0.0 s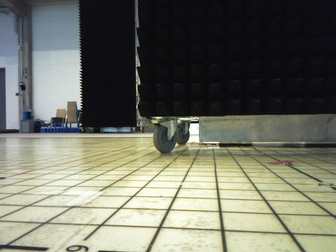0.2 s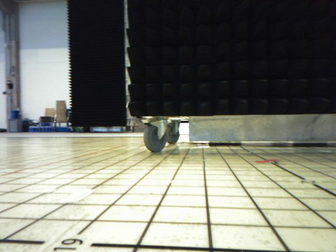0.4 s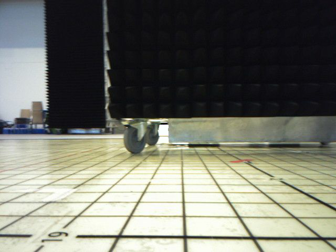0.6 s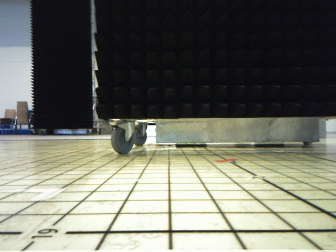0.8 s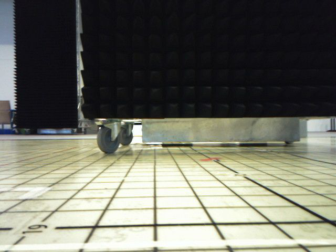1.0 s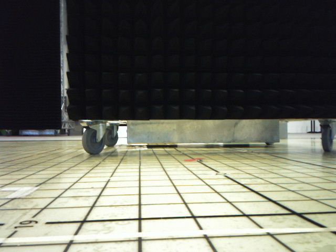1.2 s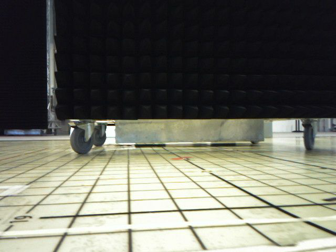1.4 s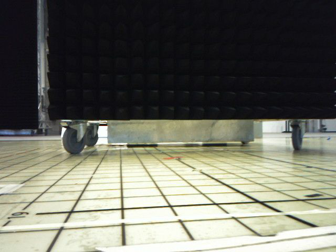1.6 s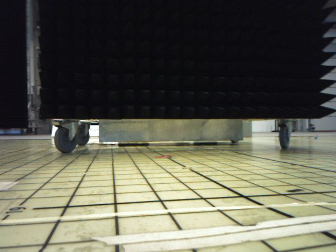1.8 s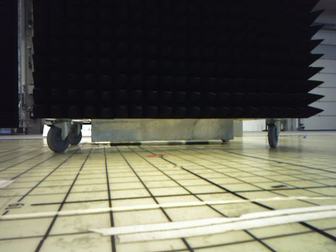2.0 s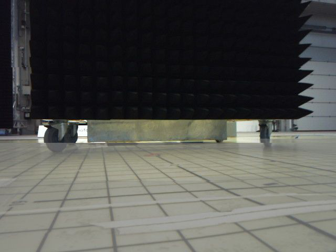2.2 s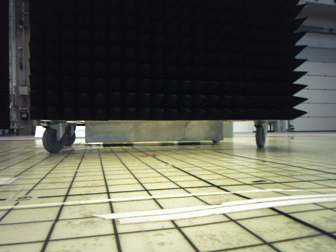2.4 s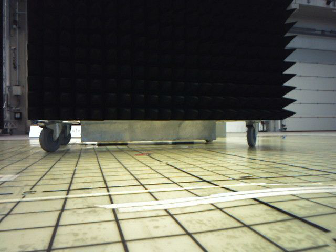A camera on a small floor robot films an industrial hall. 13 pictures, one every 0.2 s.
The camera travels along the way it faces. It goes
backward.
0.0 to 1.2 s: The scene slides to the left, as the camera pans about 15 degrees to its right. It travels backward, about 0.2 m, so what stands in front gets smaller.
1.2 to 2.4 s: The camera travels backward, about 0.2 m, so what stands in front gets smaller.
The film runs backward here.
